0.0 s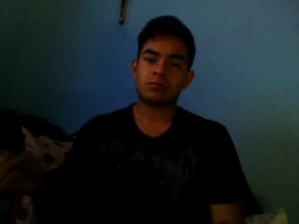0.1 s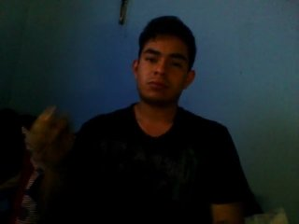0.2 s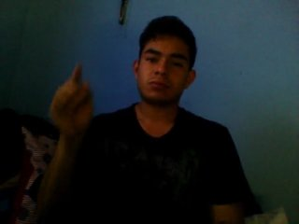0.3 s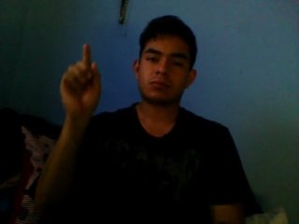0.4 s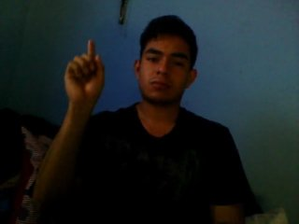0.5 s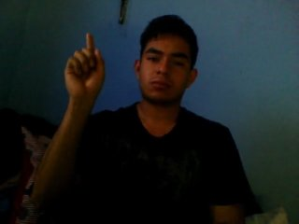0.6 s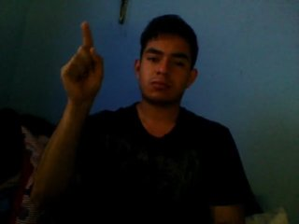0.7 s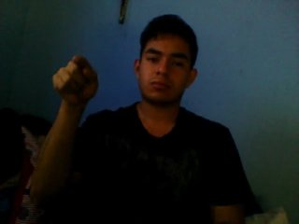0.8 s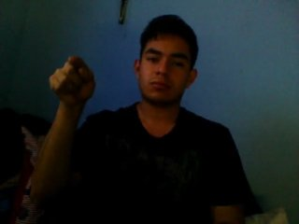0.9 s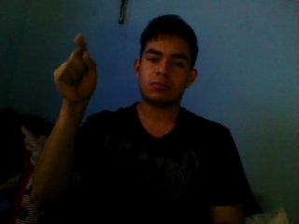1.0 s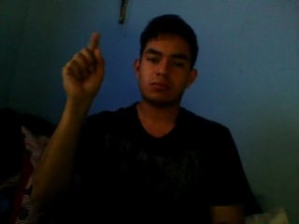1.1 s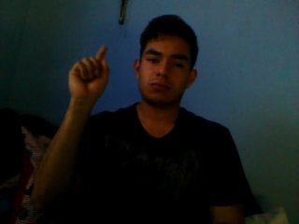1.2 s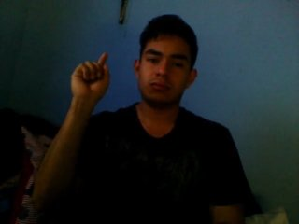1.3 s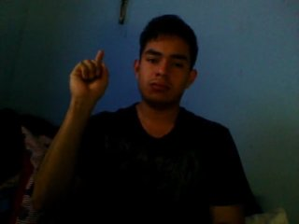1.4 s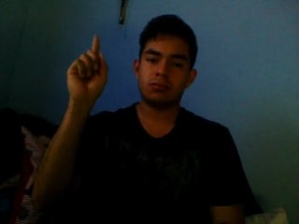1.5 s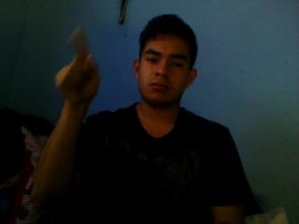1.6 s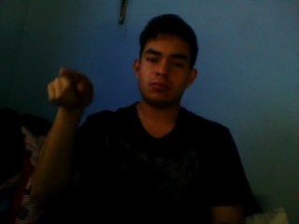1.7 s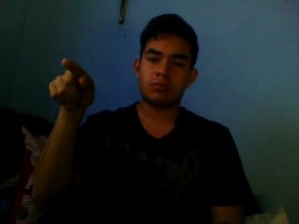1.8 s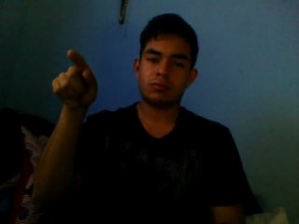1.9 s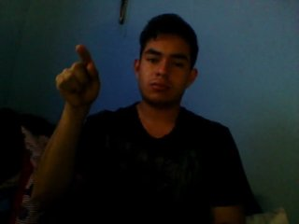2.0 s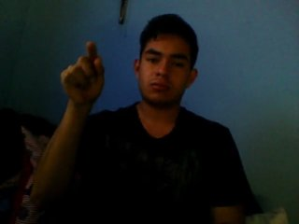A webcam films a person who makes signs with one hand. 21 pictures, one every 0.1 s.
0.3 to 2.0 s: Double click with one finger.
